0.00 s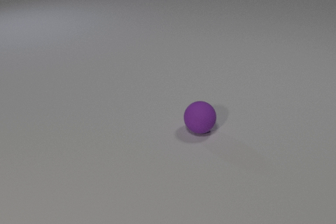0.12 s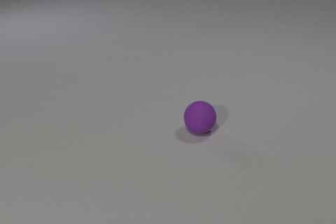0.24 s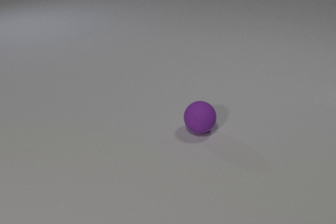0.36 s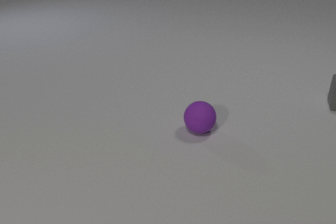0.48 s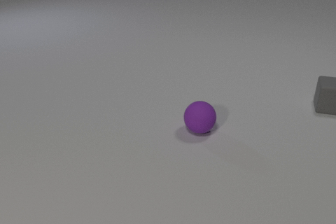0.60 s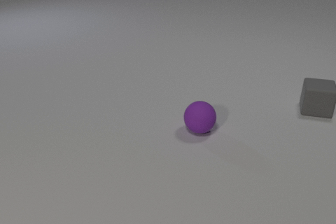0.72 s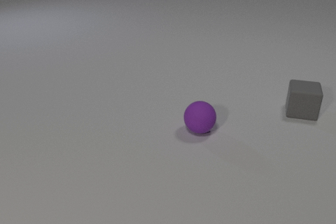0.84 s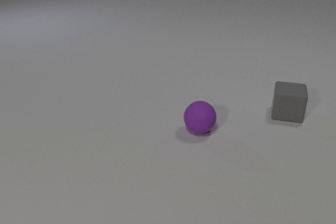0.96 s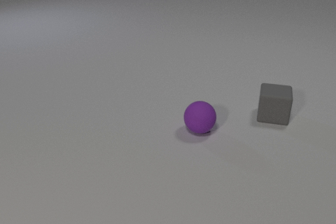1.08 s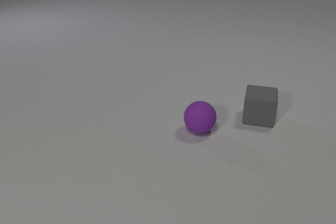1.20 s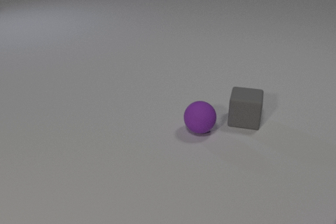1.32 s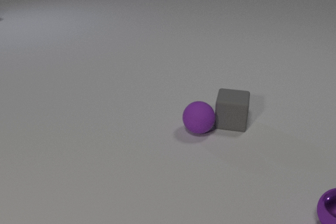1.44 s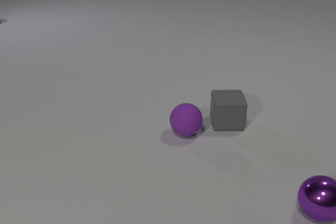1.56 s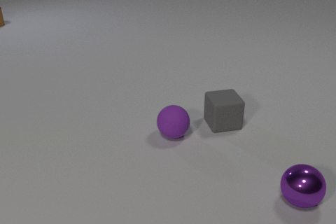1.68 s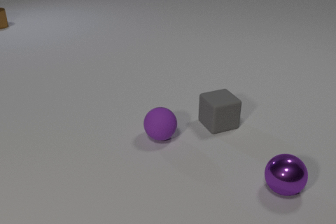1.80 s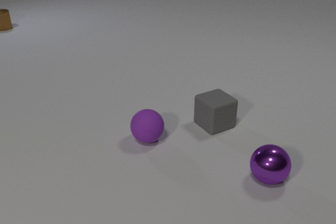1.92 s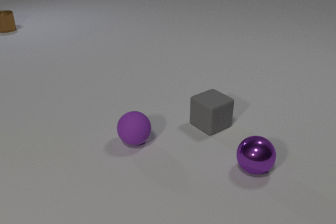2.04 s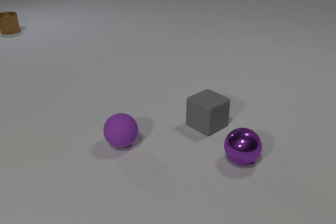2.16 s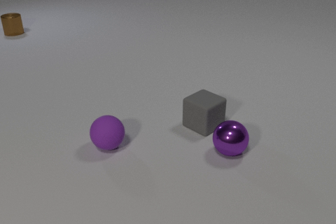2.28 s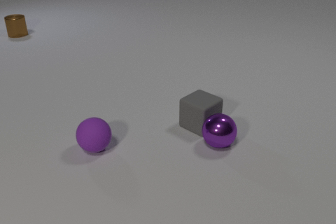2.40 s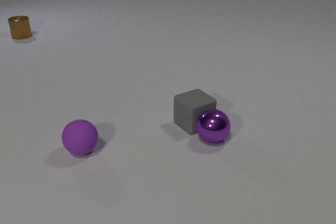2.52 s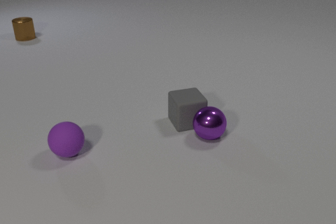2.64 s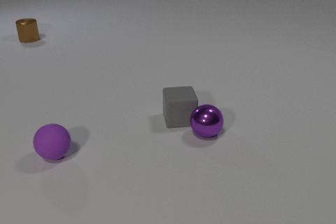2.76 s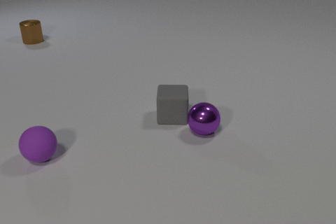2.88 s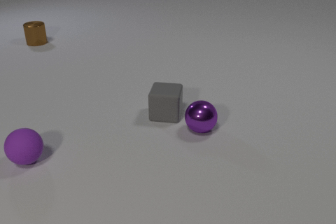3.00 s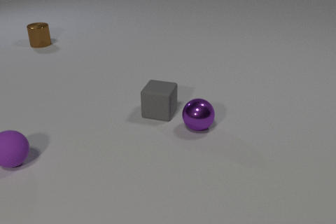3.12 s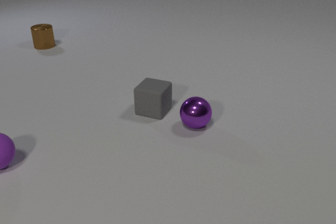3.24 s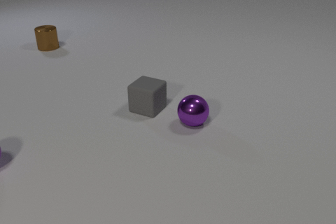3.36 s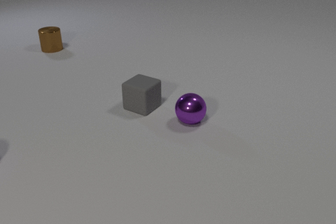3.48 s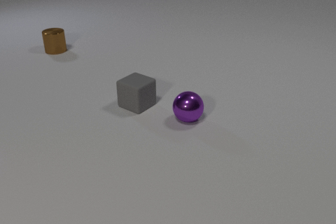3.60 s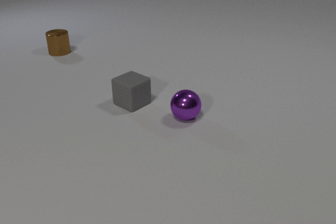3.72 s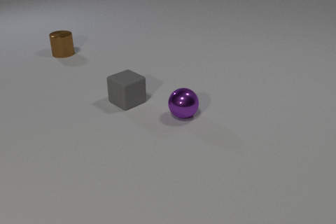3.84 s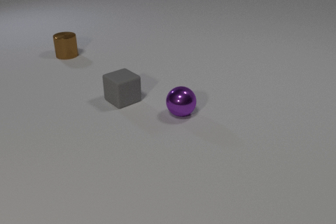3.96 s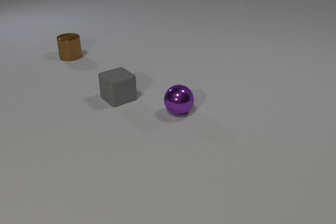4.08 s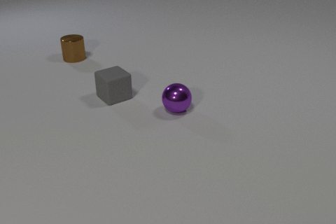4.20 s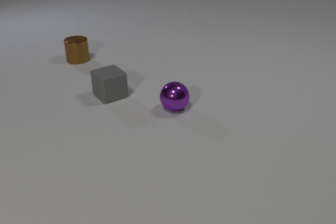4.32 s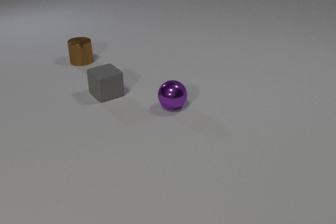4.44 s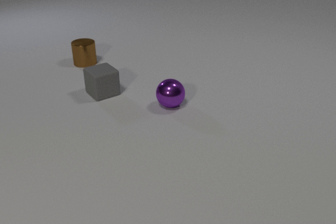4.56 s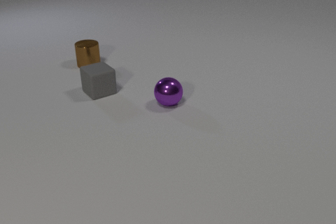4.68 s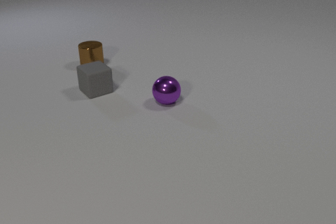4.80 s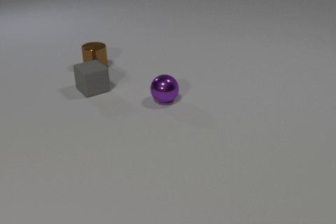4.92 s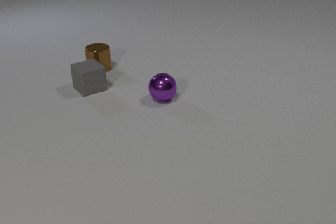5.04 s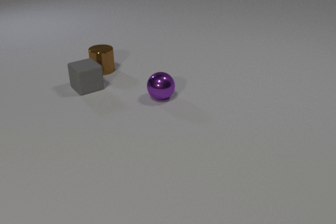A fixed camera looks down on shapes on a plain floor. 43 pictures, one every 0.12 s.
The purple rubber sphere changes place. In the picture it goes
to the left.
The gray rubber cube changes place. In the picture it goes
to the left.
0.00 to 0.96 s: The gray rubber cube comes in at the right edge, slides to the left and toward the camera.
0.96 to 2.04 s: The gray rubber cube slides to the left and toward the camera, spins so that its near face slides to the right, counterclockwise seen from above. The purple rubber sphere rolls to the left. The purple metal sphere comes in at the right edge, rolls to the left and away from the camera. The brown metal cylinder comes in at the left edge, slides toward the camera and to the right. The gray rubber cube and the purple rubber sphere collide.
2.04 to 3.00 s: The gray rubber cube slides to the left and away from the camera, spins so that its near face slides to the left, clockwise seen from above. The purple rubber sphere rolls to the left. The purple metal sphere rolls away from the camera and to the left. The brown metal cylinder slides toward the camera and to the right. The gray rubber cube and the purple metal sphere collide.
3.00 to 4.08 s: The gray rubber cube slides to the left and away from the camera, spins so that its near face slides to the left, clockwise seen from above. The purple rubber sphere rolls to the left, leaves at the left edge. The purple metal sphere rolls away from the camera and to the left. The brown metal cylinder slides toward the camera and to the right.
4.08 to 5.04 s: The gray rubber cube slides to the left and away from the camera. The purple metal sphere rolls away from the camera and to the left. The brown metal cylinder slides toward the camera and to the right.
What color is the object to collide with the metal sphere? gray.
How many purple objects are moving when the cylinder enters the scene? 2.
What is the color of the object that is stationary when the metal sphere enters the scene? purple.
